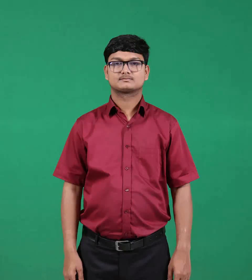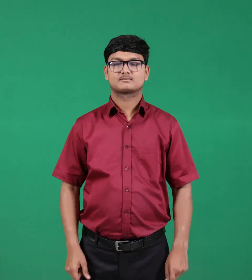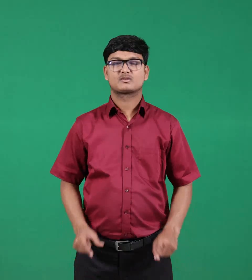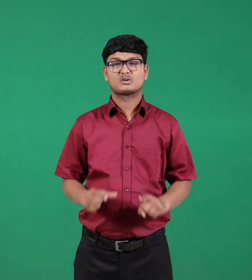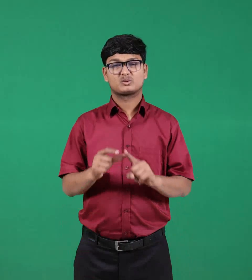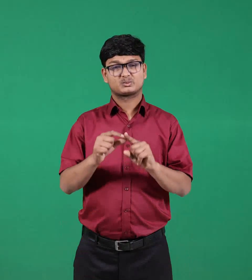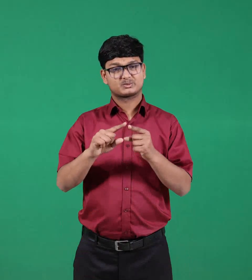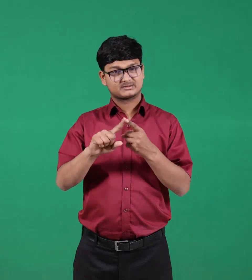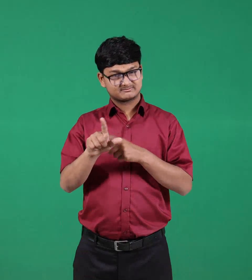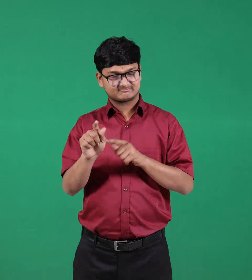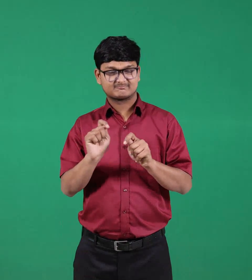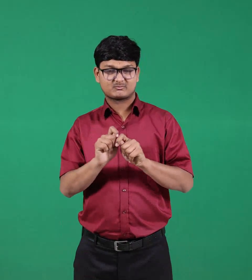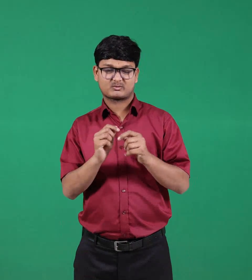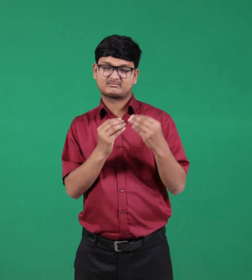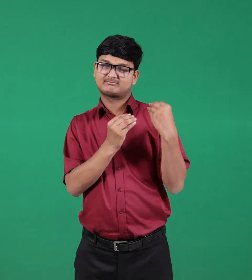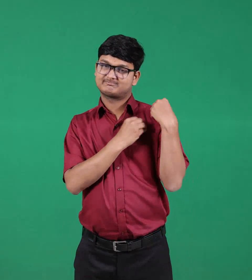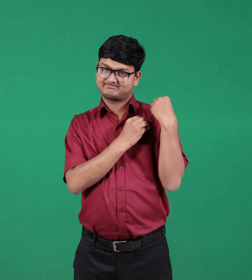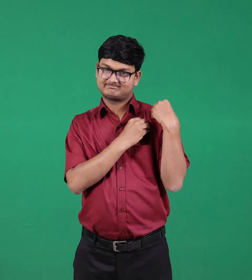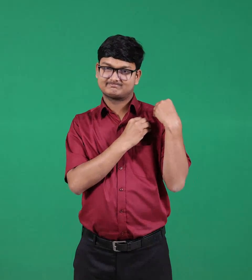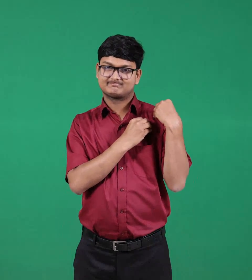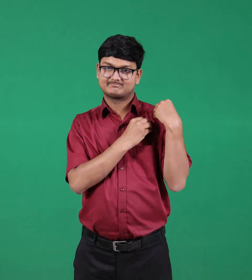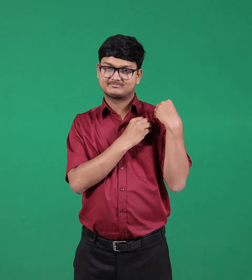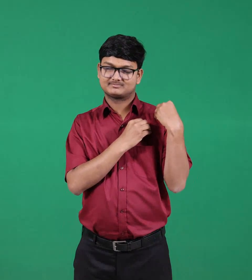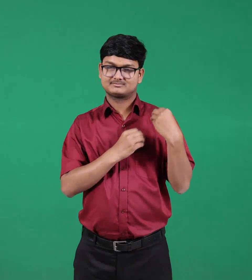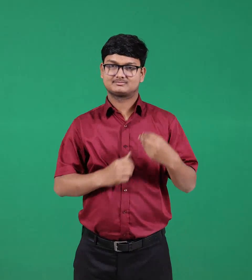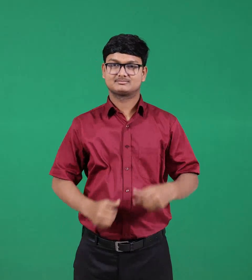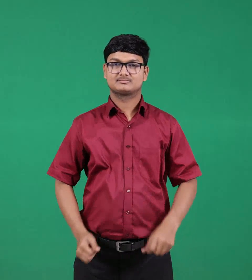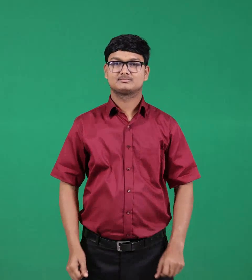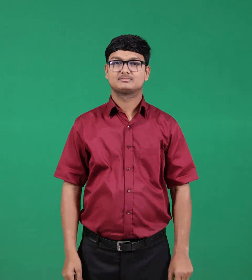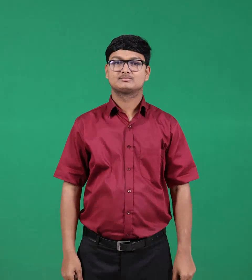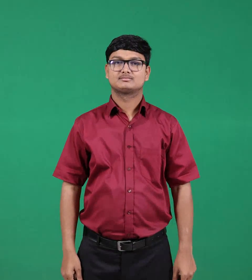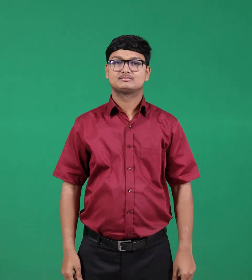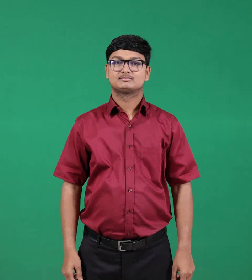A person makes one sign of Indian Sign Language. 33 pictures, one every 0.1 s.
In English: duty
